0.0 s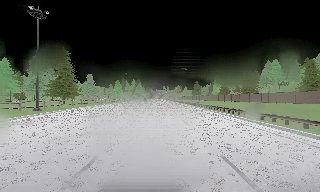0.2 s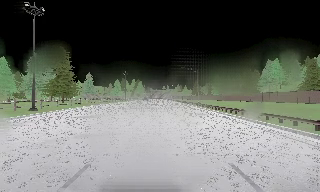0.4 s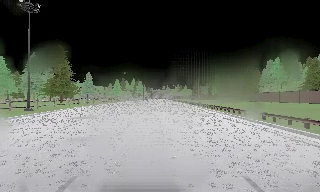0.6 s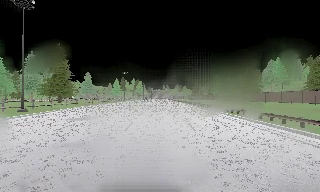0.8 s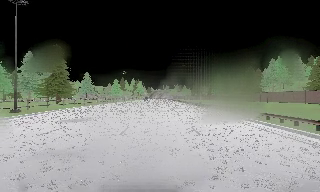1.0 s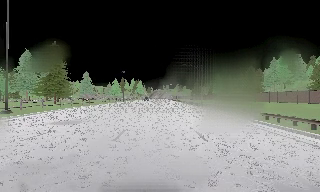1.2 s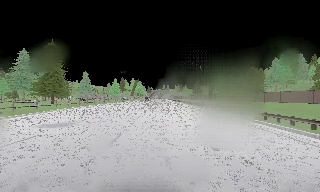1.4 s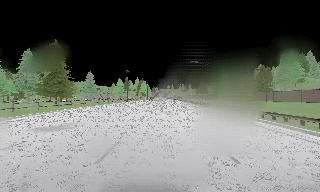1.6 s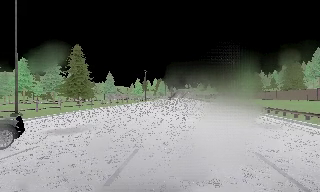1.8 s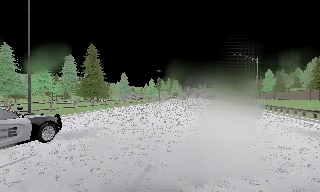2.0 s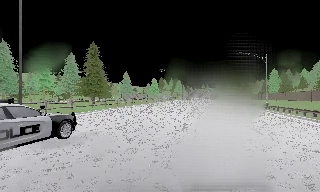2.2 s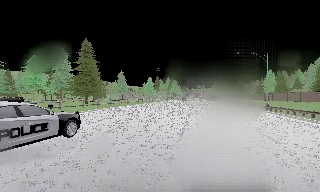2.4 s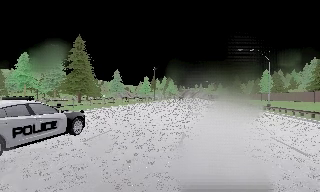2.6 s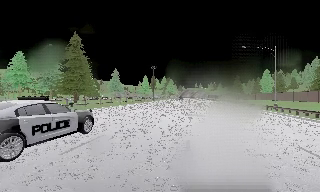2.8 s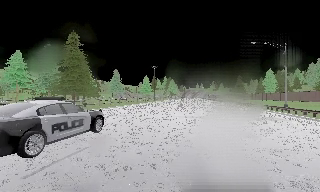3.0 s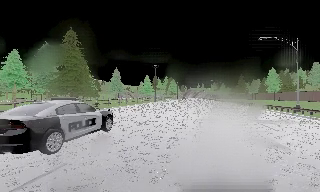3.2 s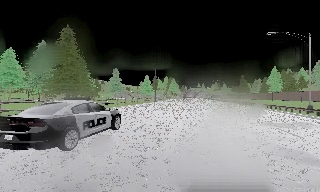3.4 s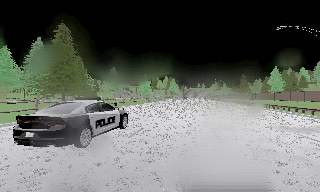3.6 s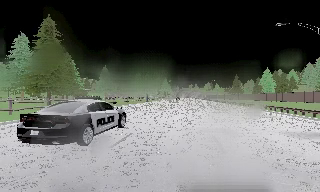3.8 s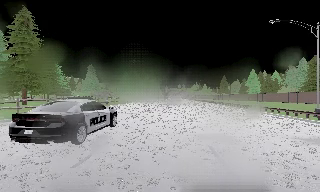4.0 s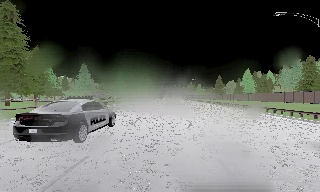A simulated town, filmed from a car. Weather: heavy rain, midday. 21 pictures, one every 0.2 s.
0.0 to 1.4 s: The camera travels forward, about 6 m, so what stands in front looms larger. It gains speed.
1.4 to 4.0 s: The camera travels forward, about 17 m, so what stands in front looms larger.
The film runs forward here.
